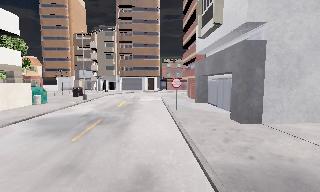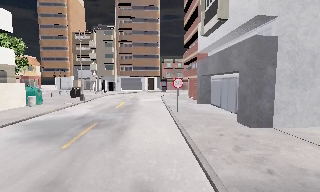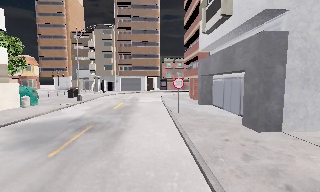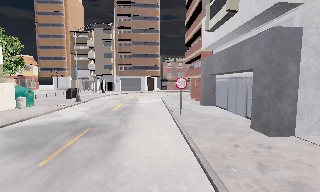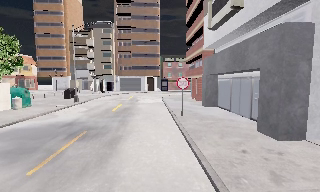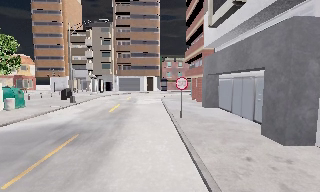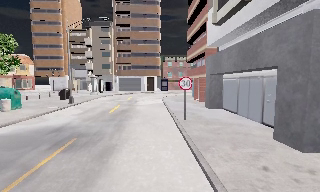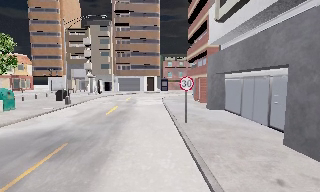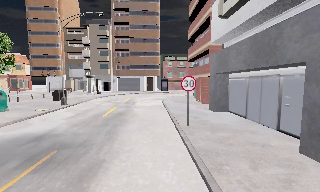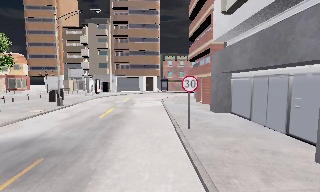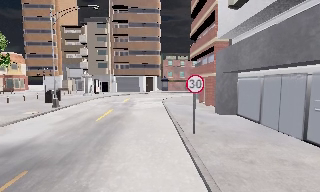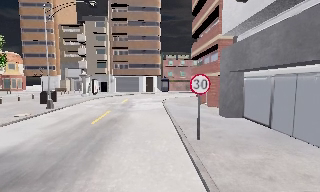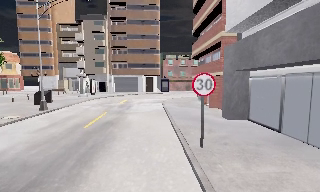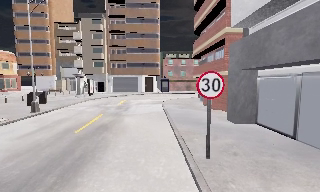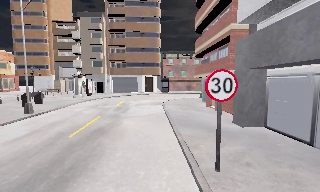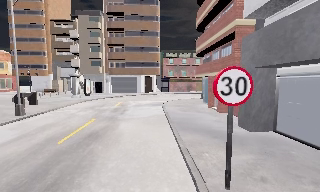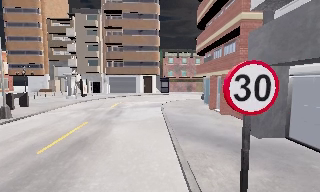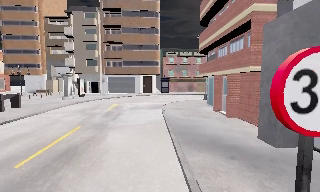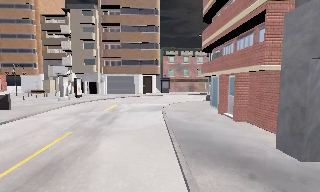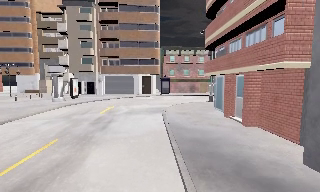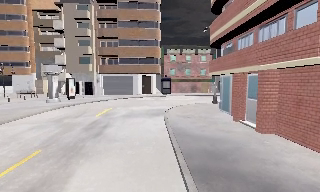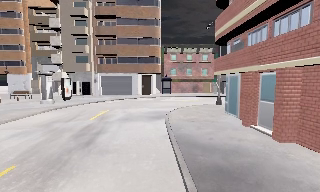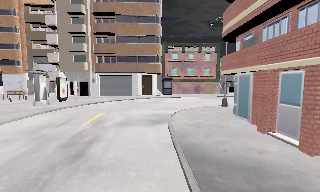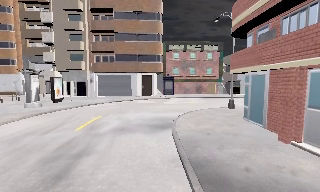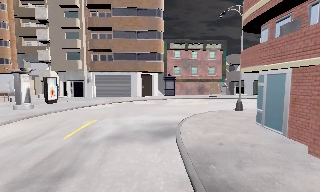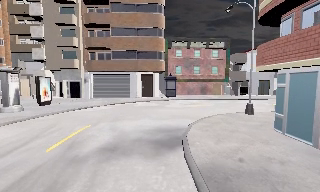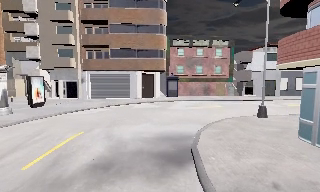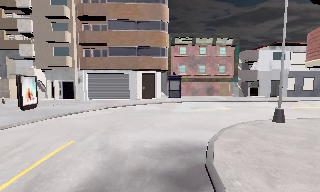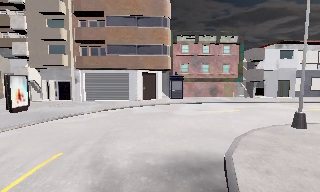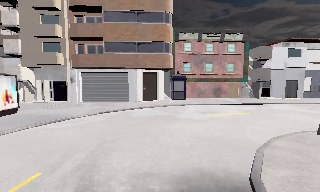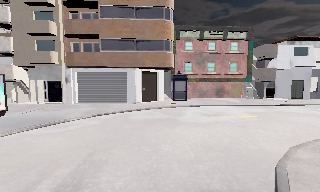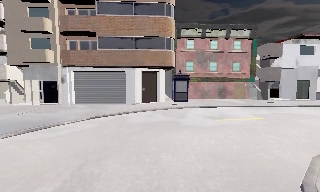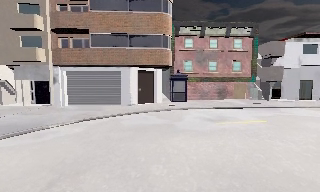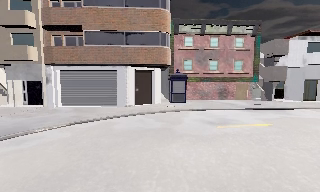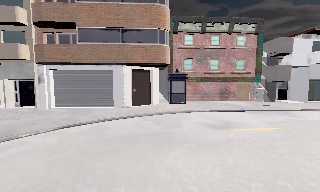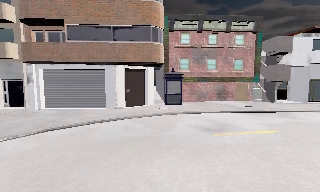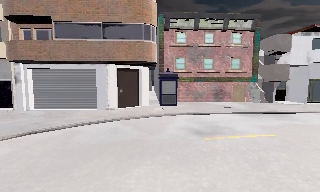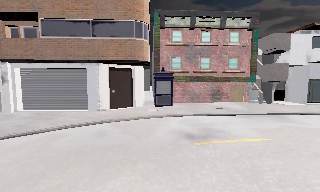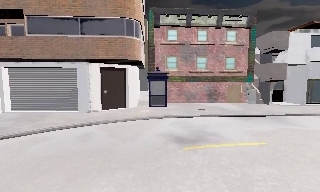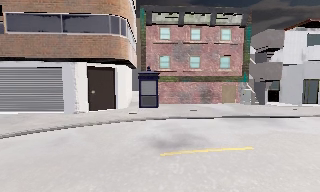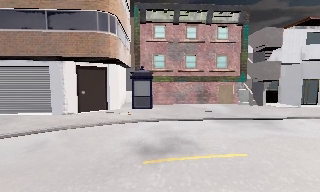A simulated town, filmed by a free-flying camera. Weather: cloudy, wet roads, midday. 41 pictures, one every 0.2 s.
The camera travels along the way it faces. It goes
forward.
0.0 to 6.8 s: The camera travels forward, about 25 m, so what stands in front looms larger. It gains speed.
6.8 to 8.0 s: The camera travels to its right and forward, about 4 m, so close, fixed things drift to the left.
The film runs forward here.
